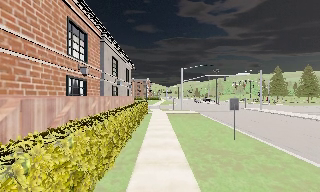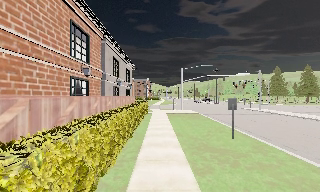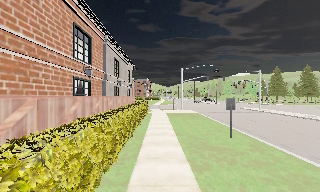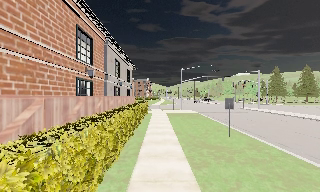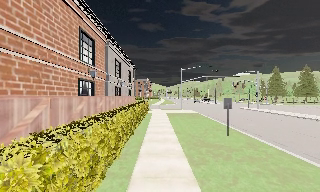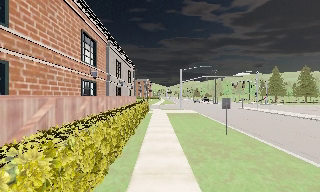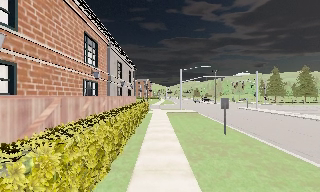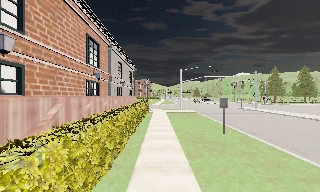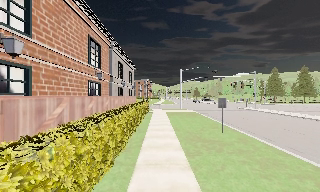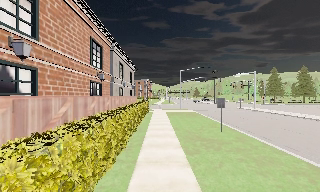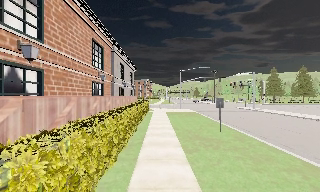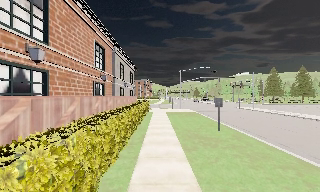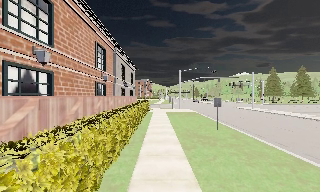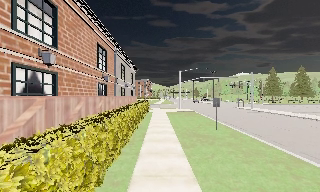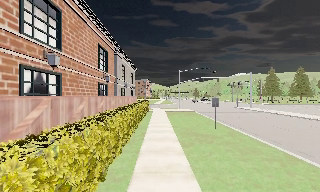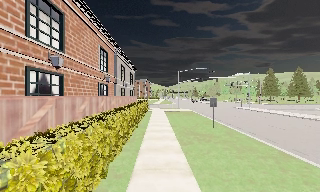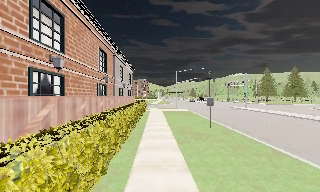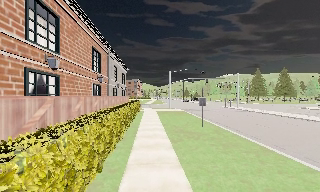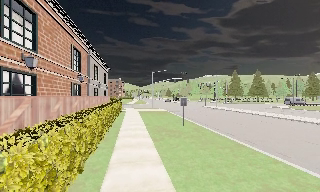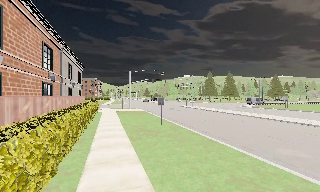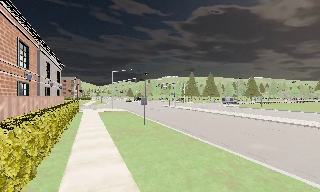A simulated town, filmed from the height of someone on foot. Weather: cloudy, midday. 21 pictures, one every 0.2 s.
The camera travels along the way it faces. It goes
backward.
0.0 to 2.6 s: The camera travels backward, about 3 m, so what stands in front gets smaller.
2.6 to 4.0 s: The scene slides to the left, as the camera pans about 25 degrees to its right. It travels backward, about 1.5 m, so what stands in front gets smaller.
The film runs backward here.
